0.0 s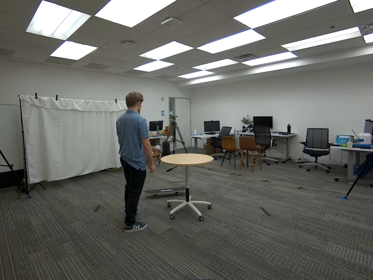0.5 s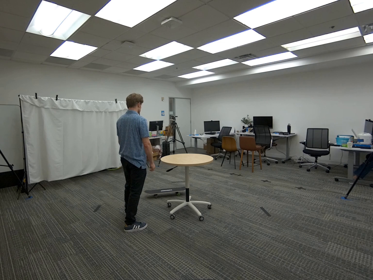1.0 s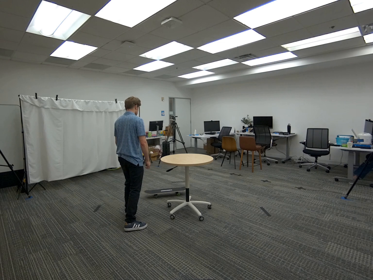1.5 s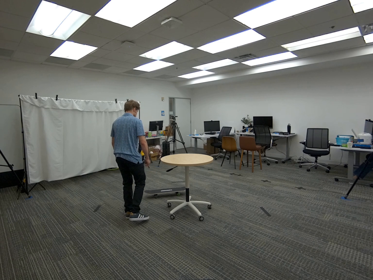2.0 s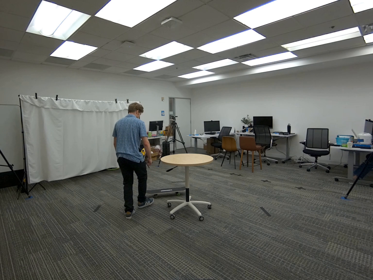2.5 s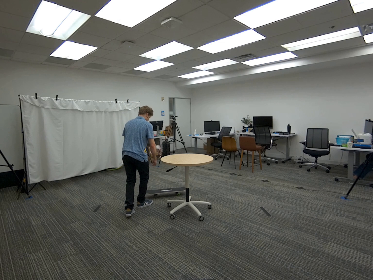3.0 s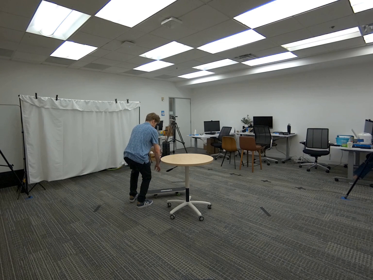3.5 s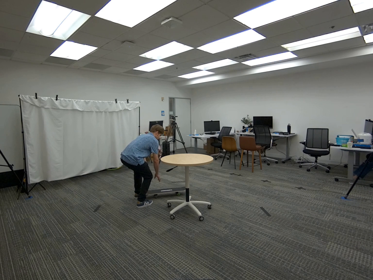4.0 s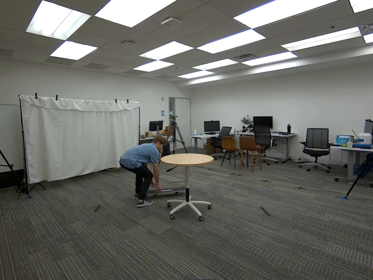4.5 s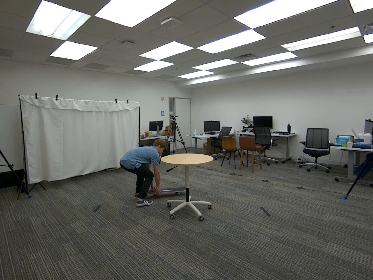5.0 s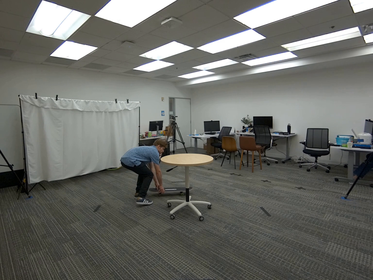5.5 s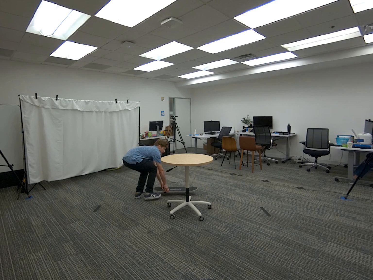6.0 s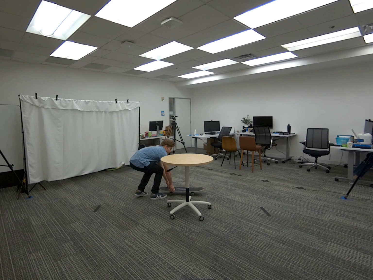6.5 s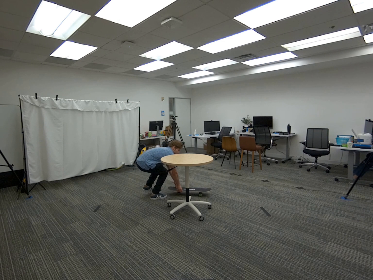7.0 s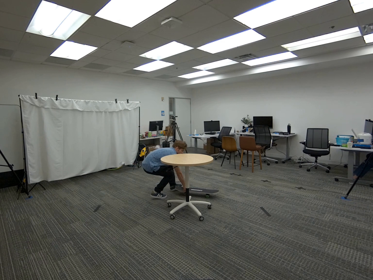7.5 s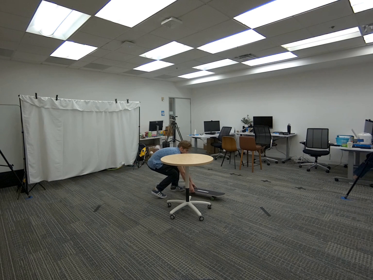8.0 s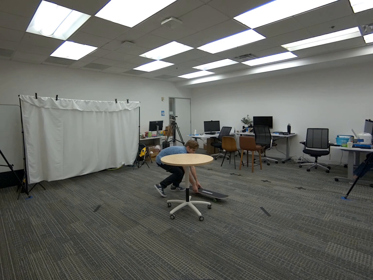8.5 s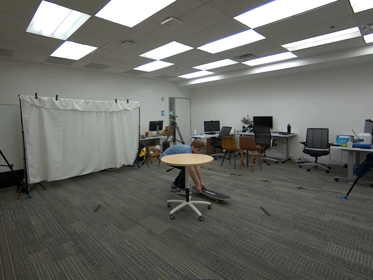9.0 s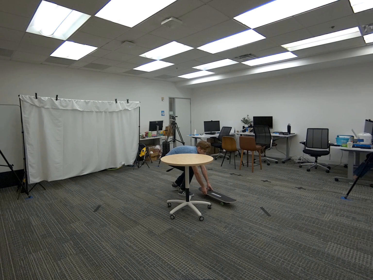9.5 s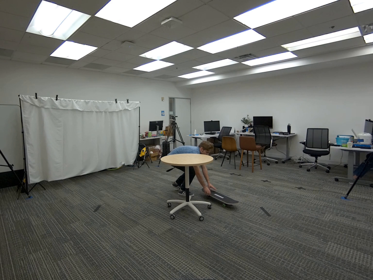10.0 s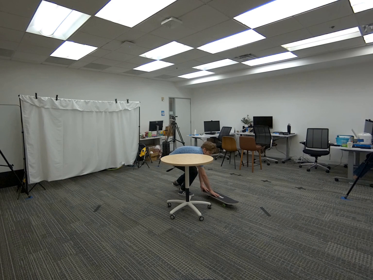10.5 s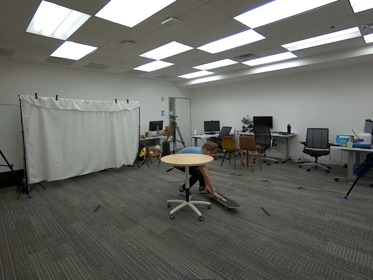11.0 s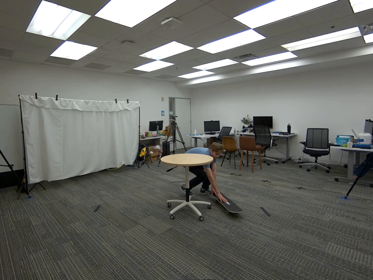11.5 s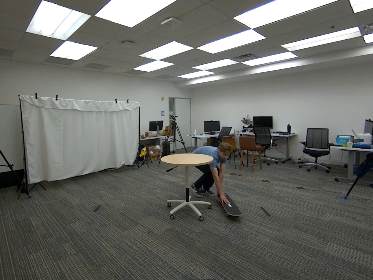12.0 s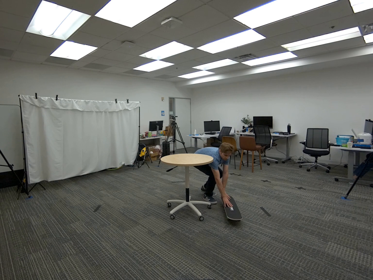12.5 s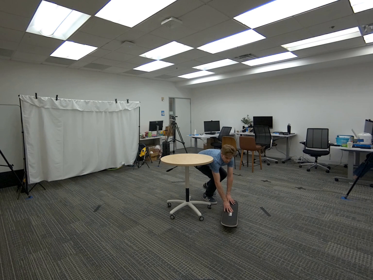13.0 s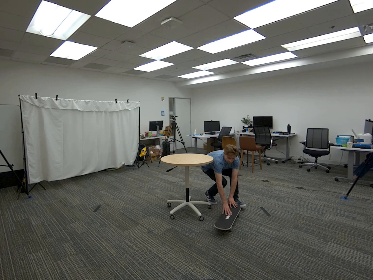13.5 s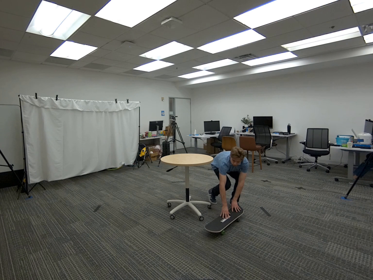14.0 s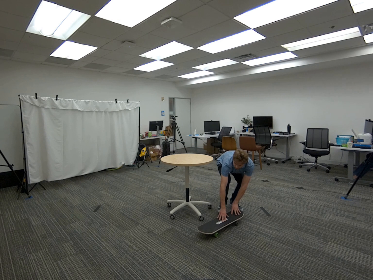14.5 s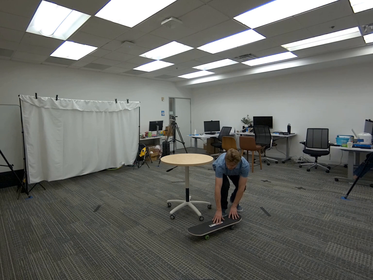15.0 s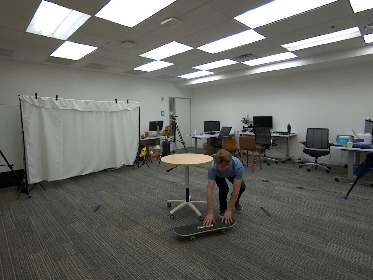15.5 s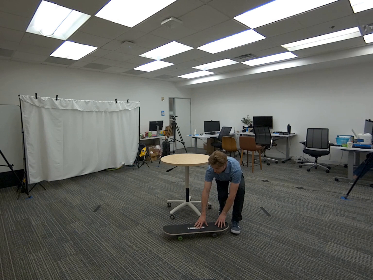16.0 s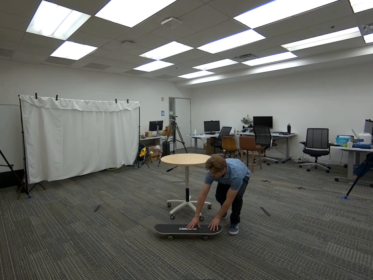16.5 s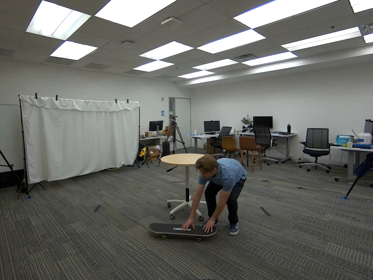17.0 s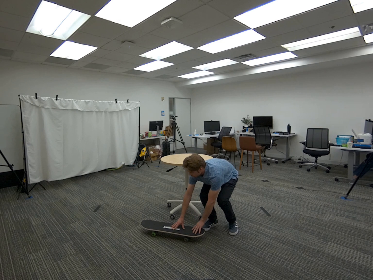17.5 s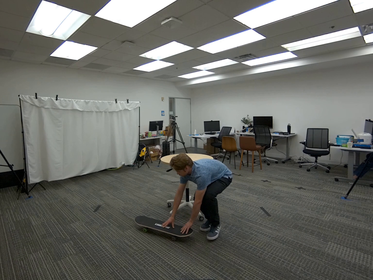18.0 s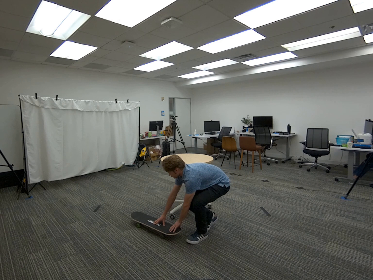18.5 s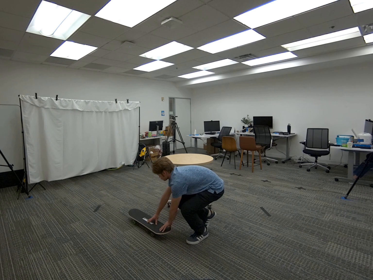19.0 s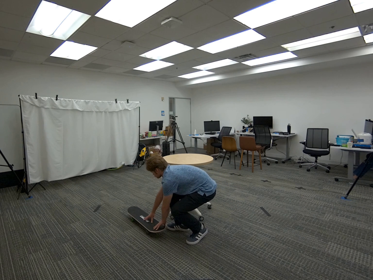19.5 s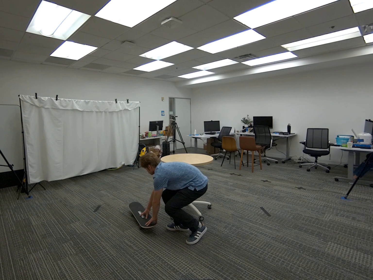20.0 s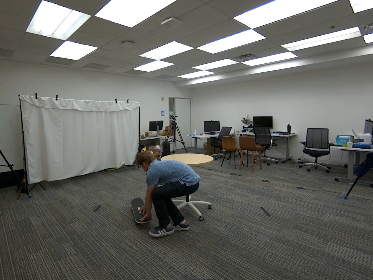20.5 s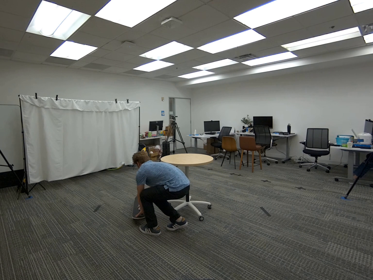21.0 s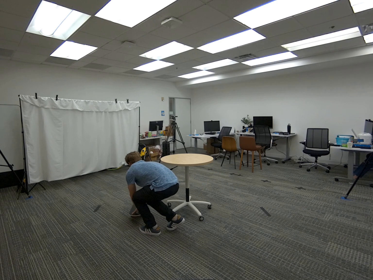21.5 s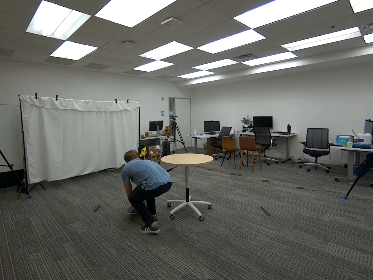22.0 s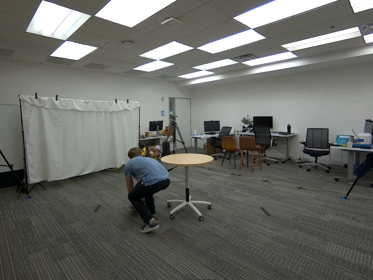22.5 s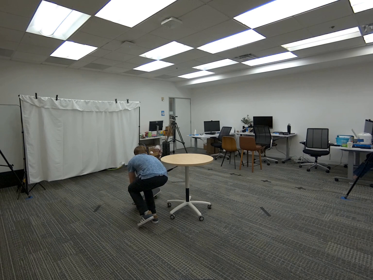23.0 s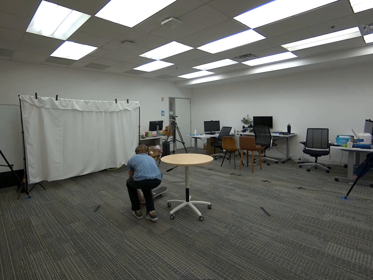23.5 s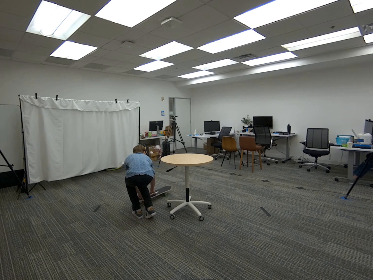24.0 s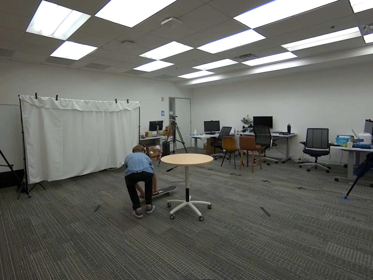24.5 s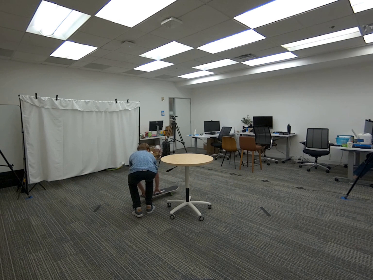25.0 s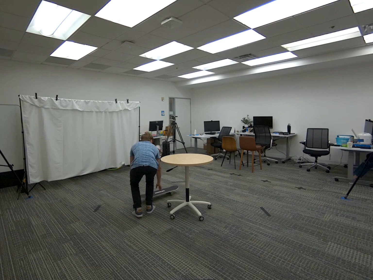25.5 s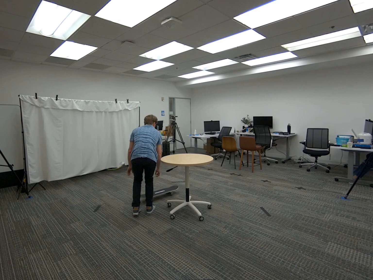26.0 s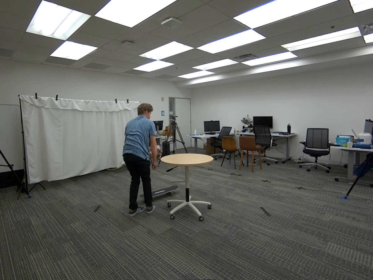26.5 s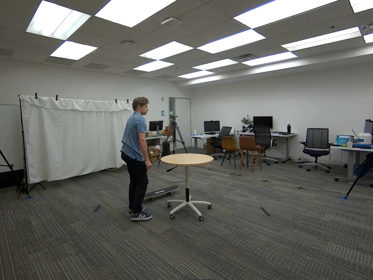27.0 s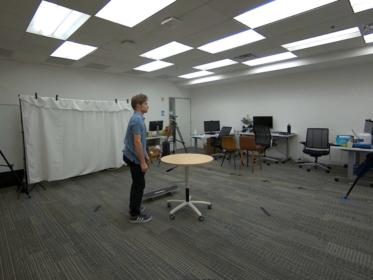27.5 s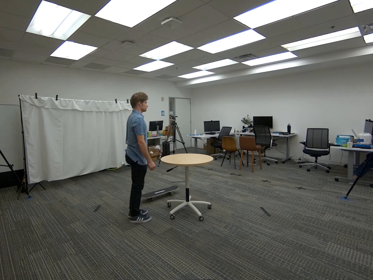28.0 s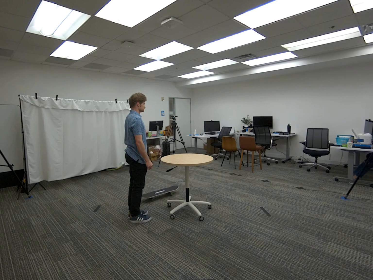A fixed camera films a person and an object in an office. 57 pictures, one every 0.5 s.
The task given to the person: Walk to the skateboard on the ground next to the round table, bend down to the skateboard and use your hands to push the skateboard around the round table.
